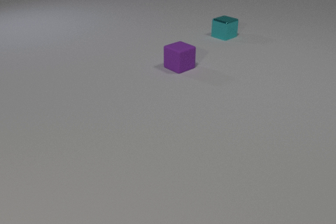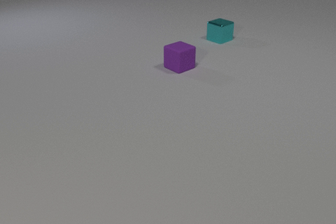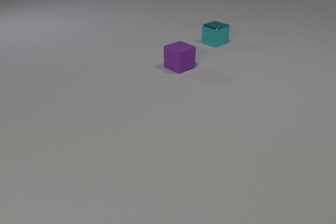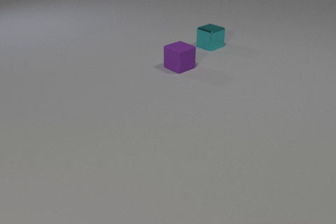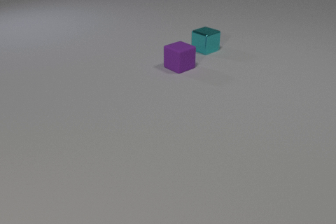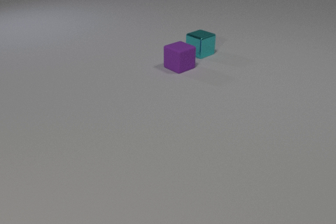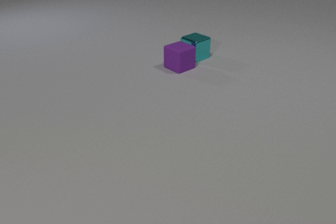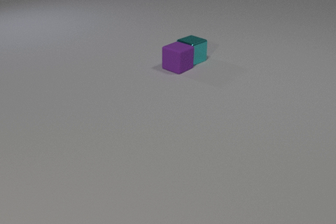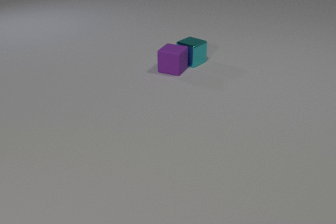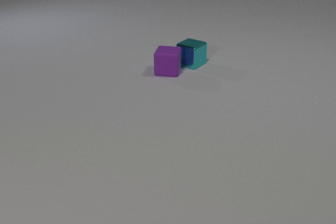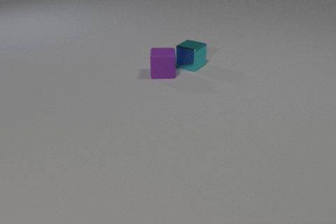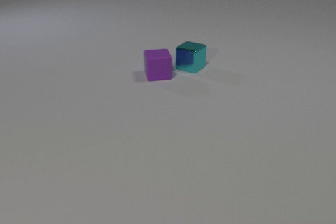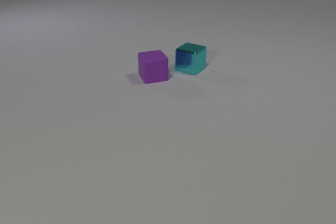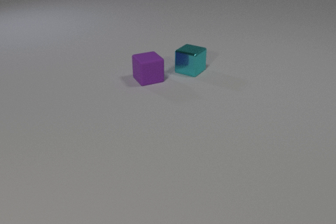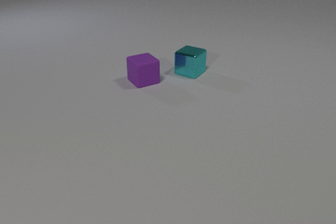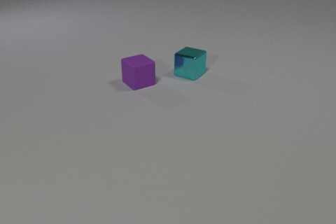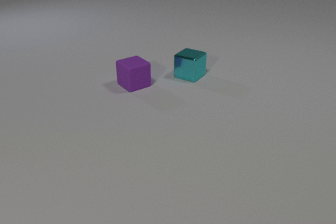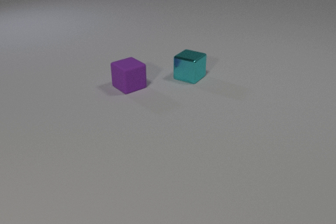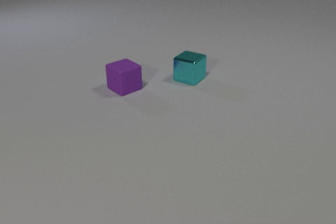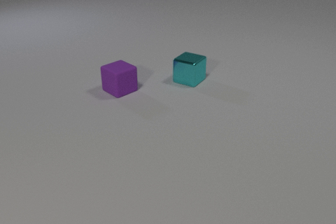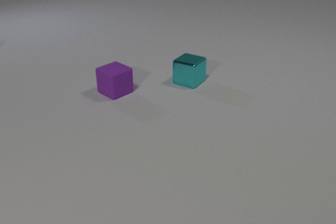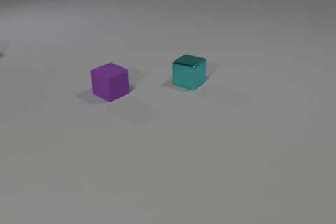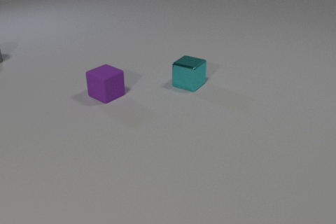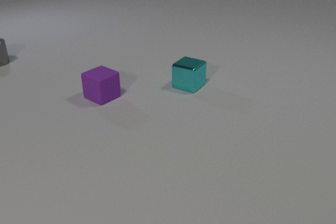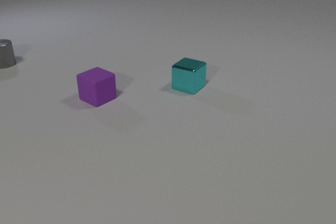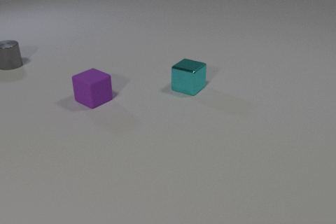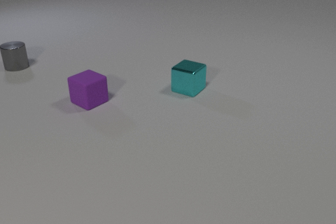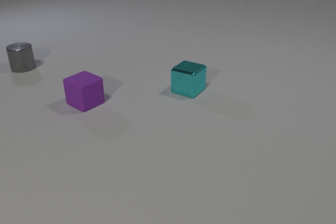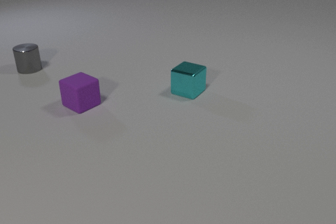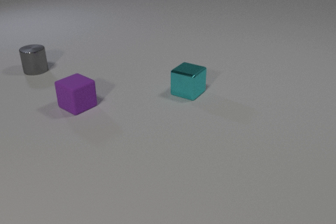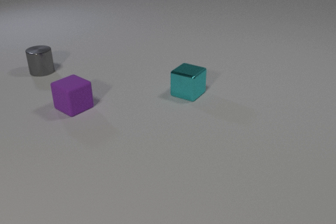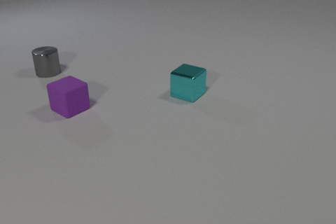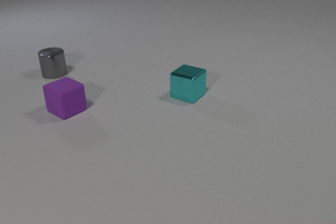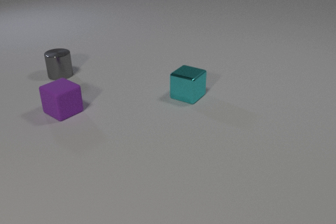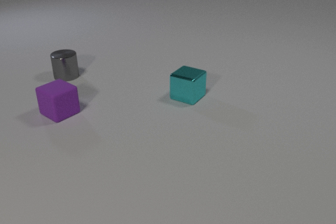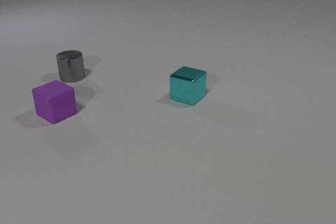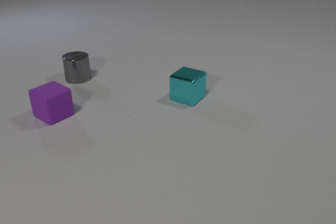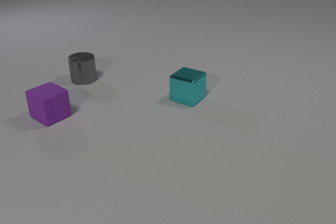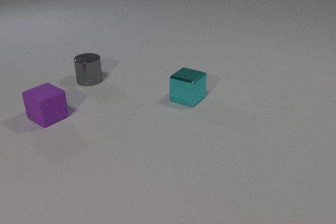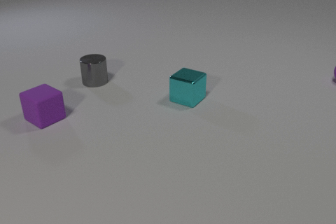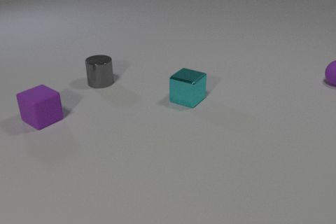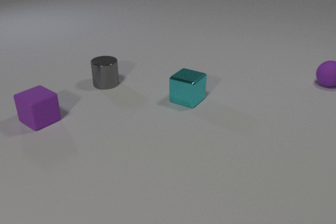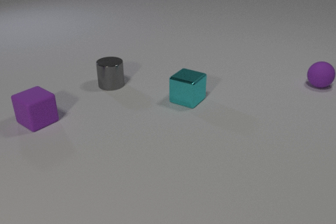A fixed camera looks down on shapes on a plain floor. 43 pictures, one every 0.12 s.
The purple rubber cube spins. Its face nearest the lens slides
to the right.
The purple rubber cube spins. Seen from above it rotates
counterclockwise.
0.00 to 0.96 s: The cyan metal cube slides toward the camera and to the left. The purple rubber cube slides to the left and toward the camera, spins so that its near face slides to the right, counterclockwise seen from above. The cyan metal cube and the purple rubber cube collide.
0.96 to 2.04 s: The cyan metal cube slides toward the camera. The purple rubber cube slides to the left and toward the camera, spins so that its near face slides to the right, counterclockwise seen from above.
2.04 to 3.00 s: The cyan metal cube slides toward the camera. The purple rubber cube slides to the left and toward the camera. The gray metal cylinder comes in at the left edge, slides toward the camera and to the right.
3.00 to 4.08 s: The cyan metal cube slides toward the camera. The purple rubber cube slides to the left and toward the camera. The gray metal cylinder slides to the right and toward the camera.
4.08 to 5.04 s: The cyan metal cube slides toward the camera. The purple rubber cube slides to the left and toward the camera. The purple rubber sphere comes in at the right edge, rolls to the left and toward the camera. The gray metal cylinder slides to the right and toward the camera.
How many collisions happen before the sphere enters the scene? 1.
What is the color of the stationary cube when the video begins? purple.
What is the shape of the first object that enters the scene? cylinder.
